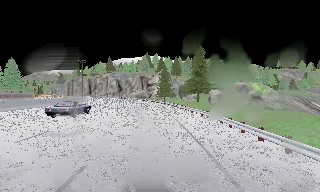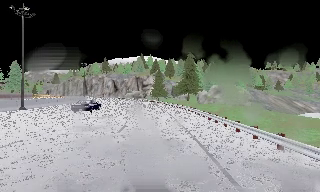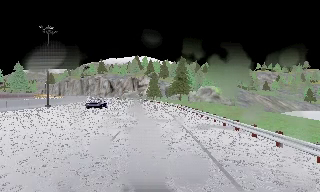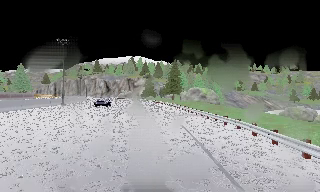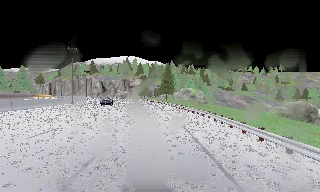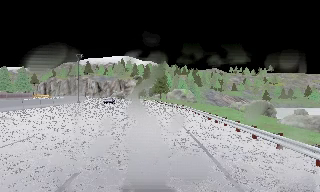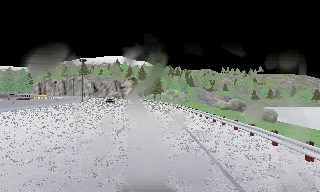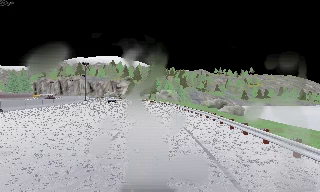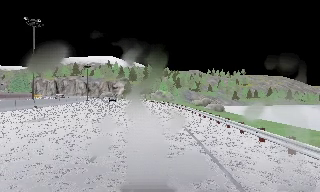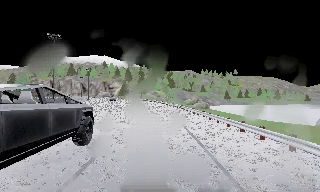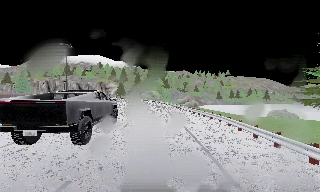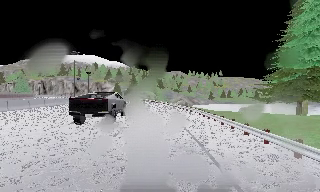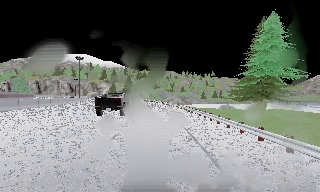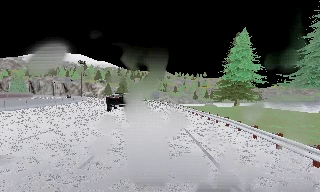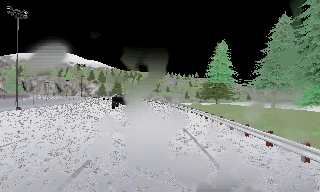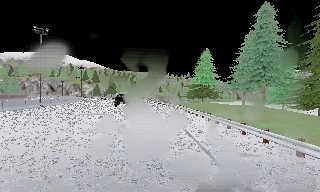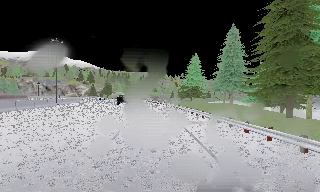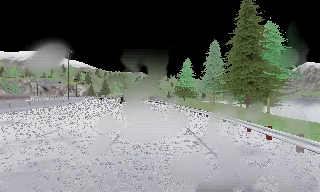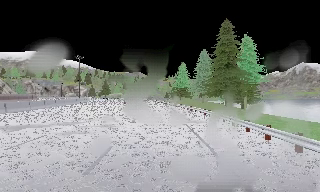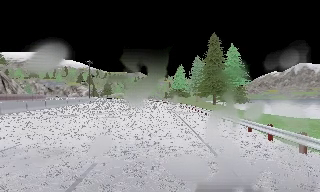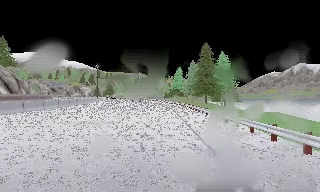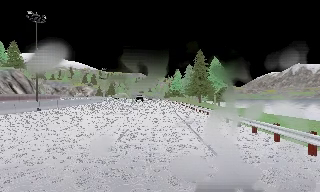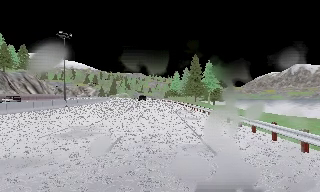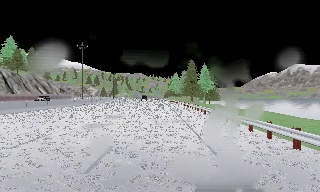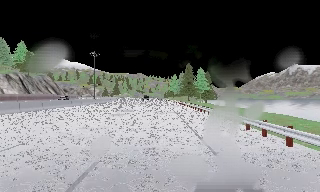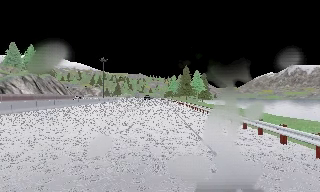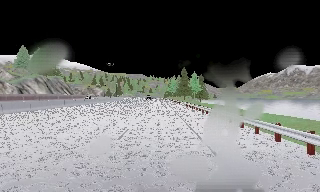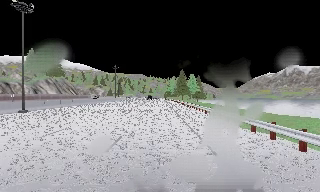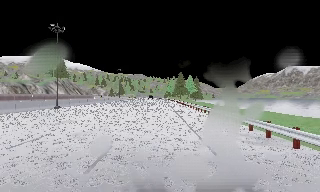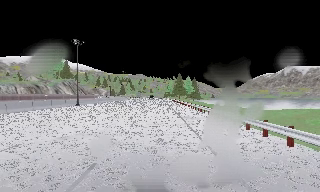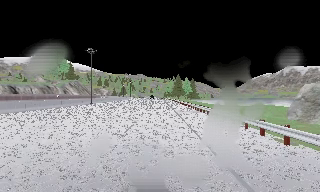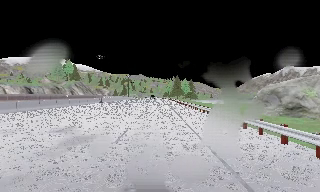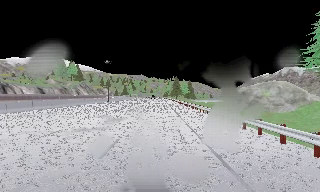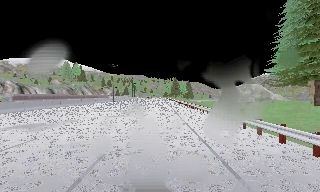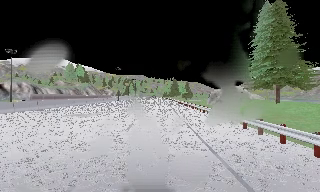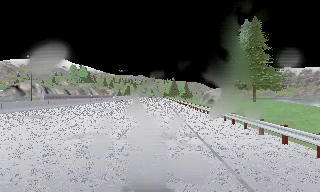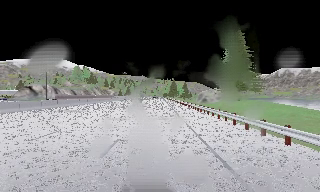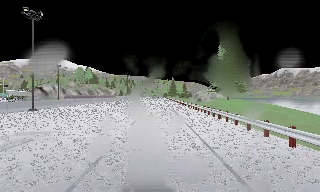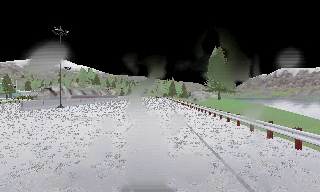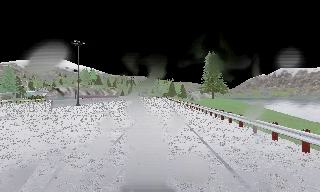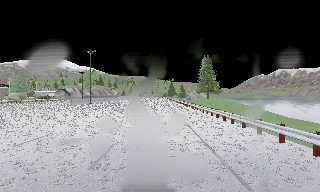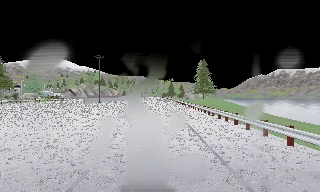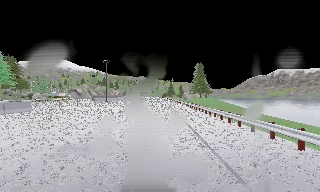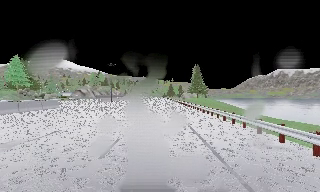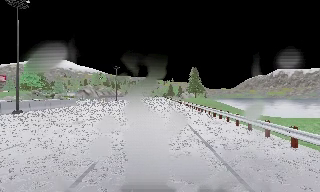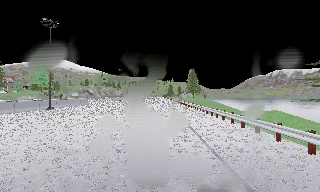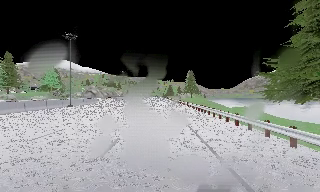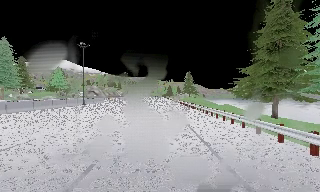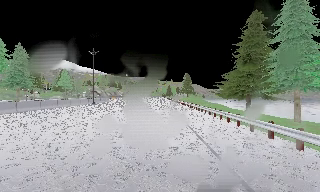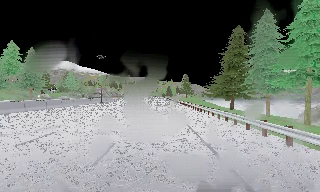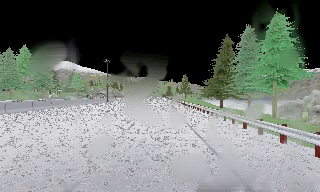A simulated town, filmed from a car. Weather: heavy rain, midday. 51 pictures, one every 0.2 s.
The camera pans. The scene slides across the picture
to the left.
The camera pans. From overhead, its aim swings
clockwise.
0.0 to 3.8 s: The camera pans to its right, which is clockwise from overhead, by about 35 degrees. It travels backward, about 110 m.
3.8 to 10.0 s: The camera travels backward, about 165 m, so what stands in front gets smaller.
The film runs backward here.
